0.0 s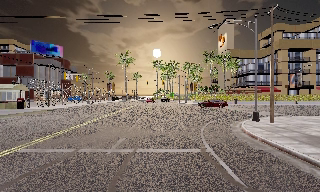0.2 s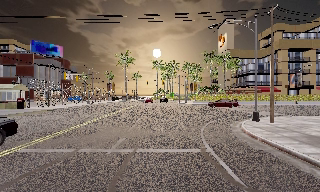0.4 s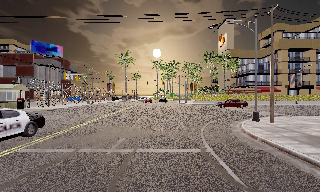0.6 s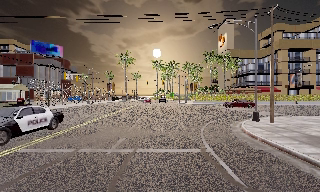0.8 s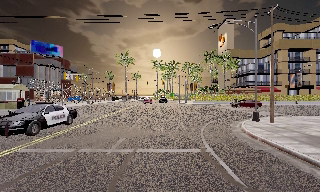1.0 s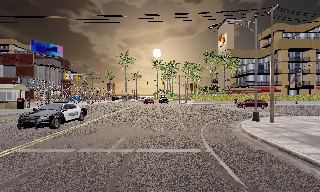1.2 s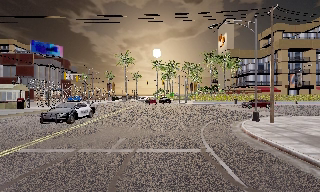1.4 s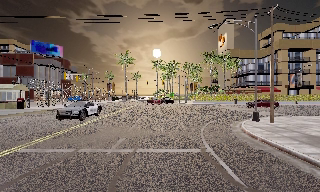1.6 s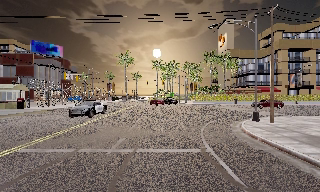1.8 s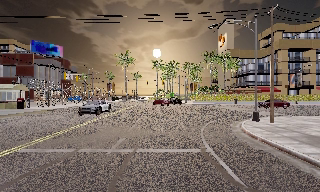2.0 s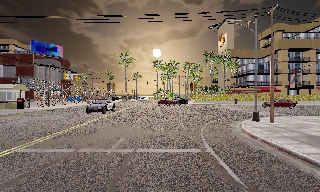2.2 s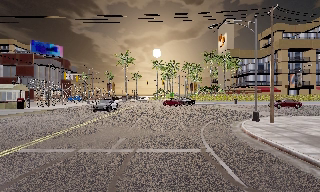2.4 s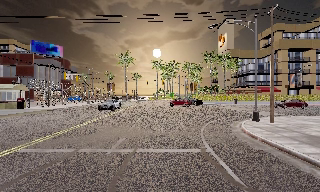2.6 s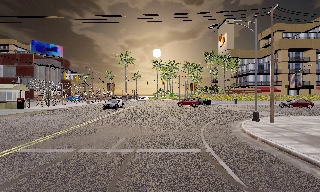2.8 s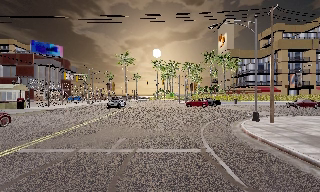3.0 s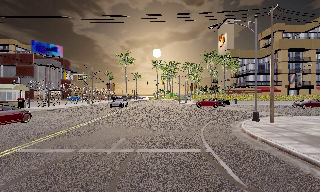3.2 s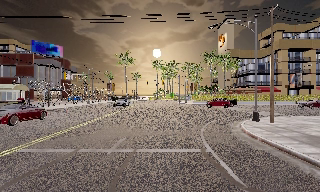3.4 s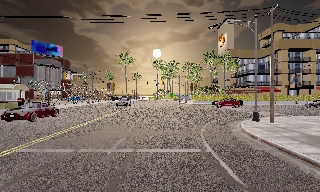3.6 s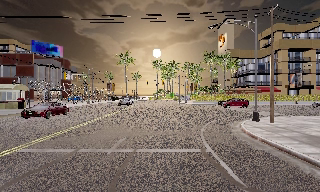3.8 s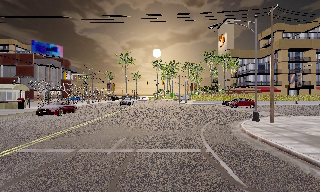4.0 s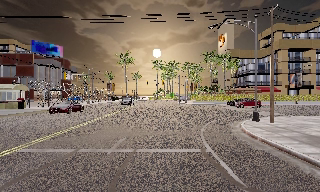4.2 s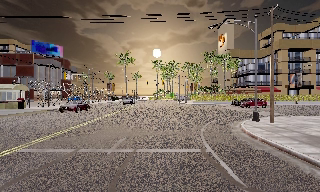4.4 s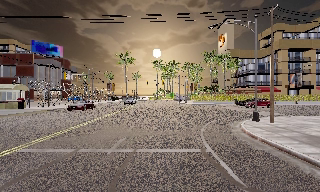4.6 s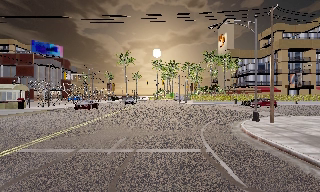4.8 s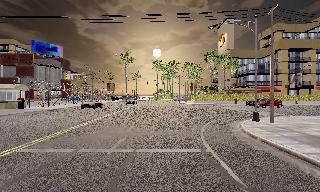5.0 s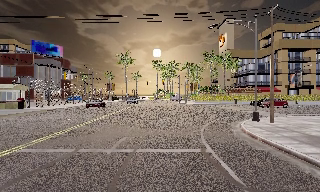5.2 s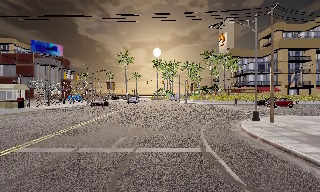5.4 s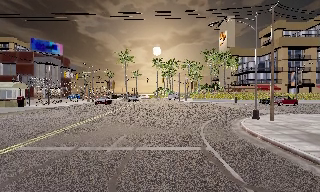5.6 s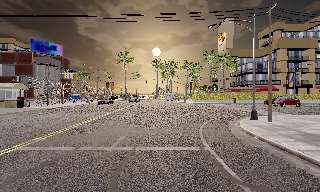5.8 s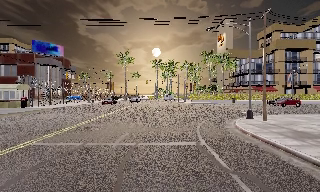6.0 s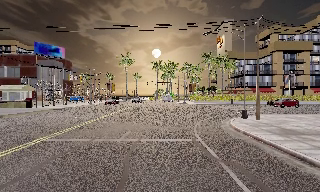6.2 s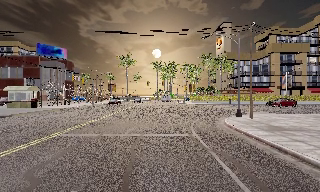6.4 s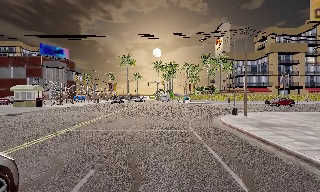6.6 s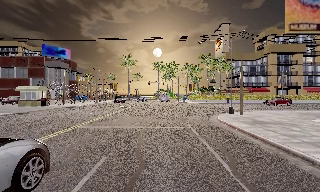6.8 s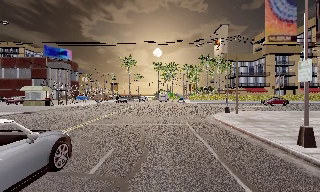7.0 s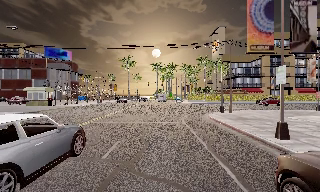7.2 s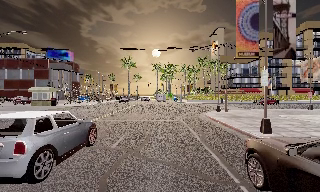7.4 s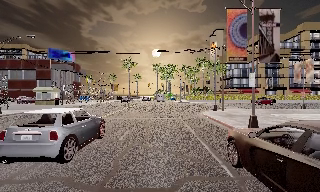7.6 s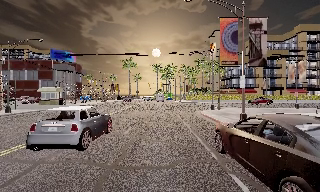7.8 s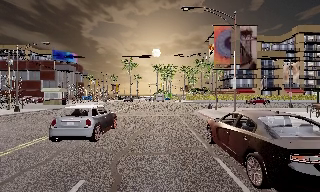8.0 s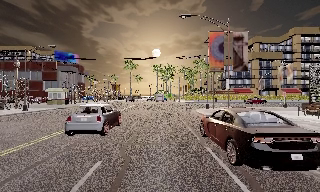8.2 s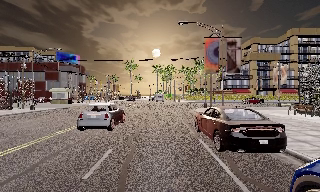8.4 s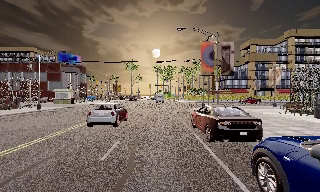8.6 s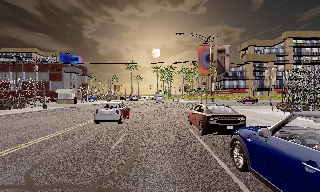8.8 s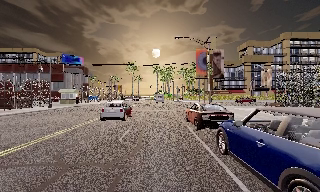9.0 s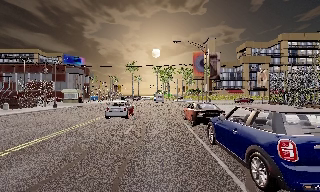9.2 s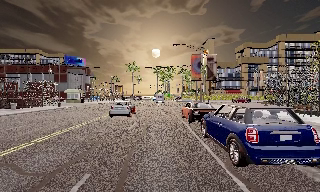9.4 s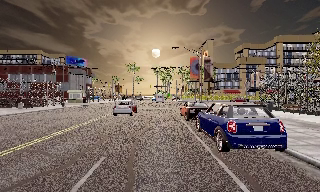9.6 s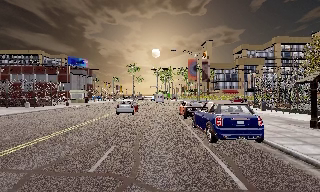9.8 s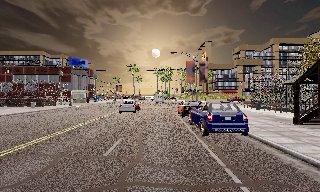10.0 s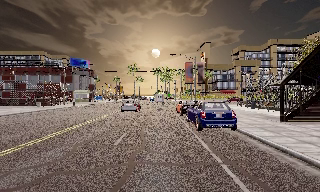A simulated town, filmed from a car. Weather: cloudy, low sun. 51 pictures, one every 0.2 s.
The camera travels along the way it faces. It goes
backward.
0.0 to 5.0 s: The camera keeps its place and its aim.
5.0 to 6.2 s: The camera travels backward, about 2.5 m, so what stands in front gets smaller. It gains speed.
6.2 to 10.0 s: The camera travels backward, about 20 m, so what stands in front gets smaller.
The film runs backward here.
